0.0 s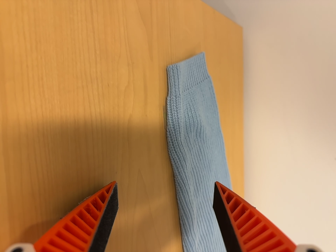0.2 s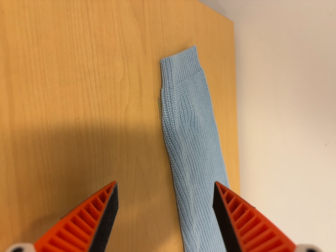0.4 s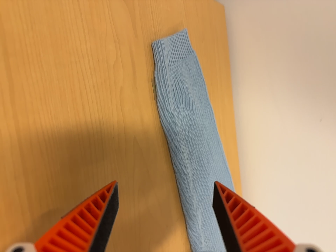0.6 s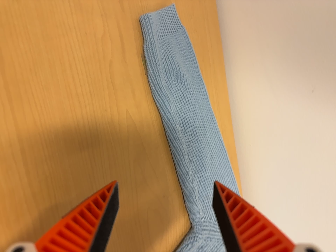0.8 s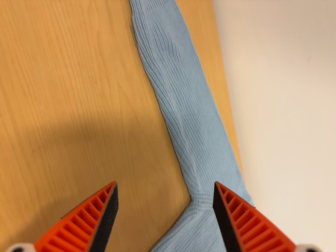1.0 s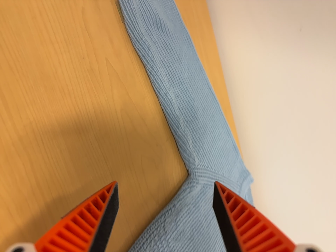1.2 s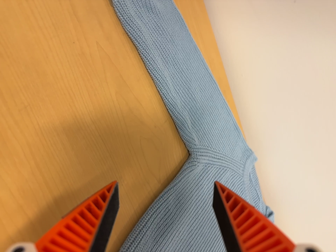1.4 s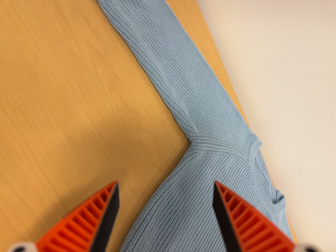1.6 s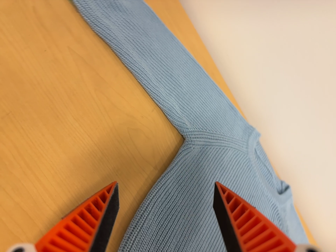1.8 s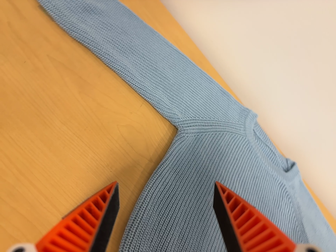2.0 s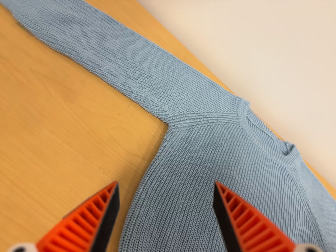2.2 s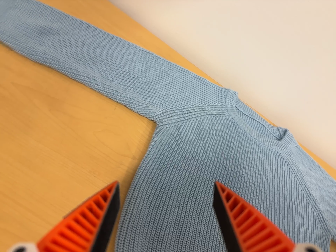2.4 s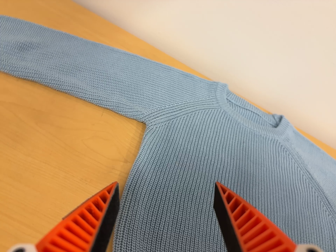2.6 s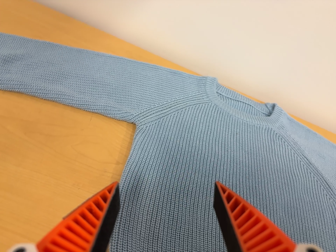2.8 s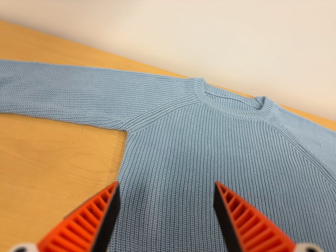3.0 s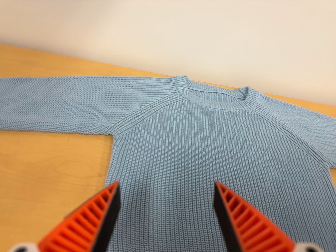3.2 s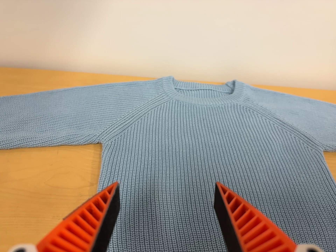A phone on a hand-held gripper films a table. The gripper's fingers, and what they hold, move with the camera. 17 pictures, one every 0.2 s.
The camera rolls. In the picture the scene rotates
counterclockwise.
0.0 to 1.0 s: The camera travels toward the bottom of its view, about 10 cm, so close, fixed things drift upward. Its aim tips toward the bottom of its view by about 10 degrees, and the scene shifts upward. It rolls about its line of sight by about 15 degrees, and the scene rotates counterclockwise.
1.0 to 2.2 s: The camera travels to its right and toward the bottom of its view, about 16 cm. It rolls about its line of sight by about 35 degrees, and the scene rotates counterclockwise.
2.2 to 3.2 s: The camera travels to its right, about 12 cm, so close, fixed things drift to the left. It rolls about its line of sight by about 30 degrees, and the scene rotates counterclockwise.
The film runs backward here.
